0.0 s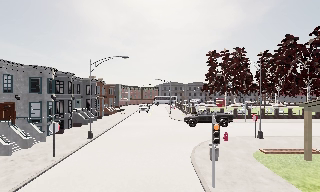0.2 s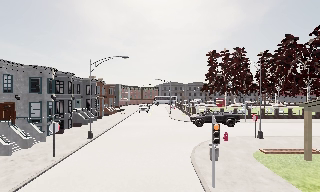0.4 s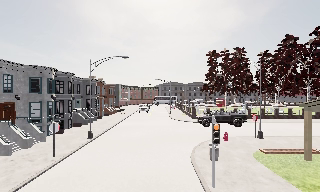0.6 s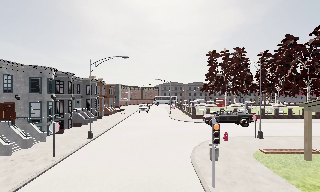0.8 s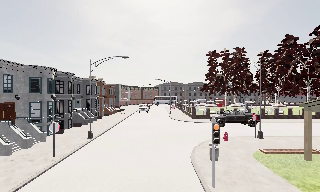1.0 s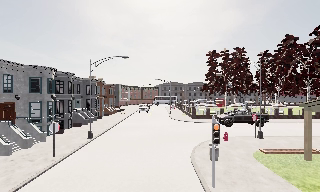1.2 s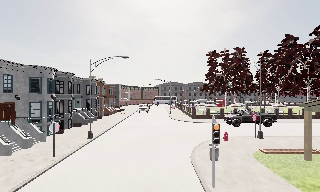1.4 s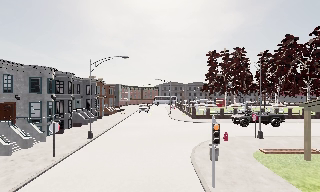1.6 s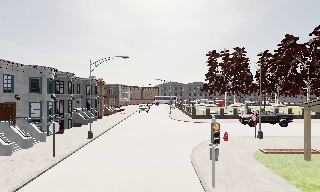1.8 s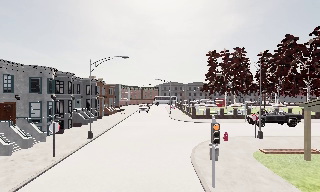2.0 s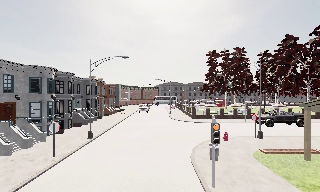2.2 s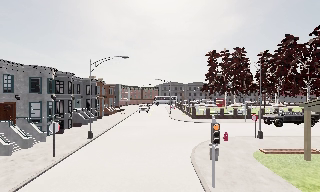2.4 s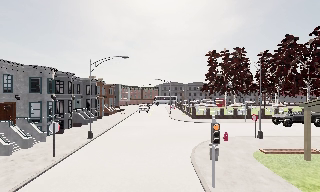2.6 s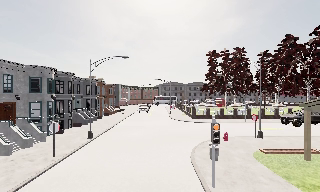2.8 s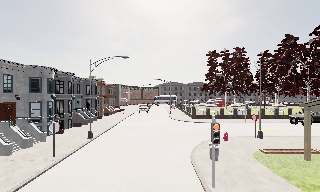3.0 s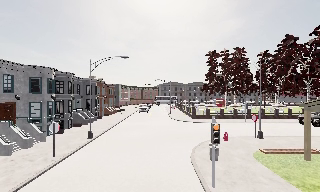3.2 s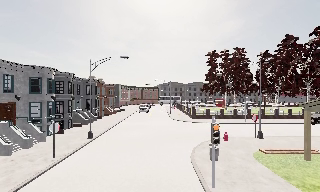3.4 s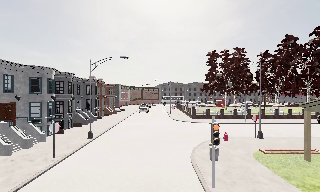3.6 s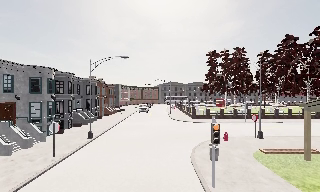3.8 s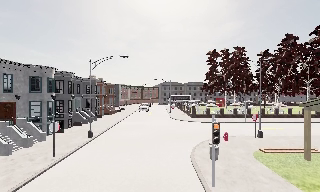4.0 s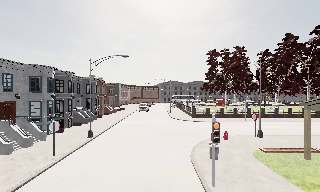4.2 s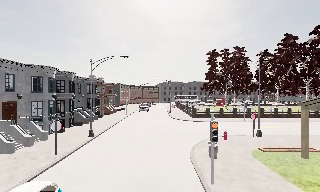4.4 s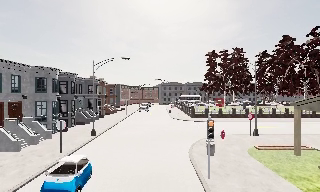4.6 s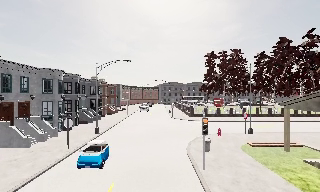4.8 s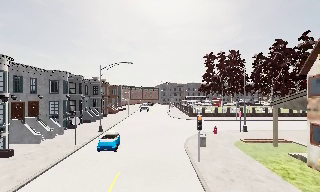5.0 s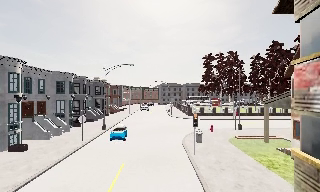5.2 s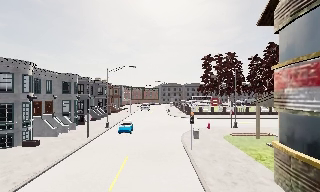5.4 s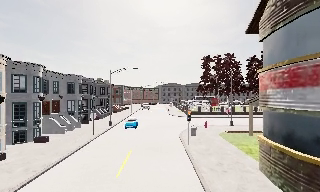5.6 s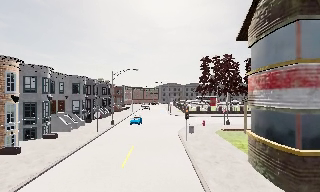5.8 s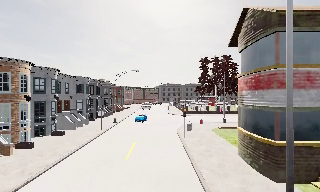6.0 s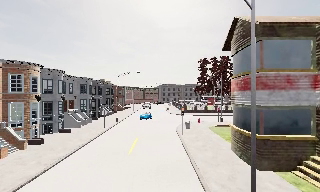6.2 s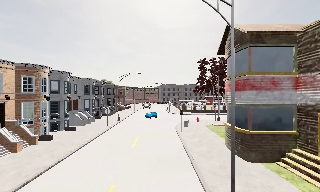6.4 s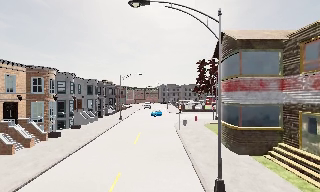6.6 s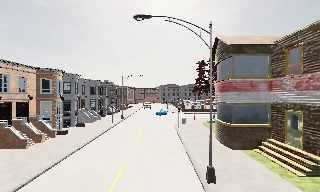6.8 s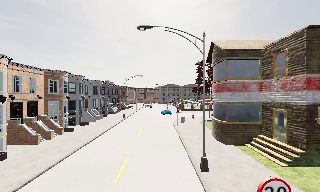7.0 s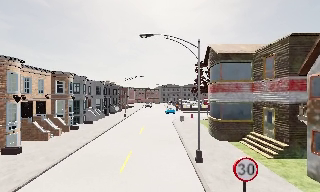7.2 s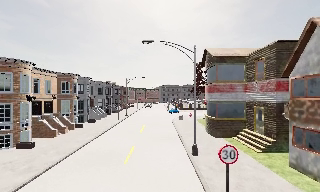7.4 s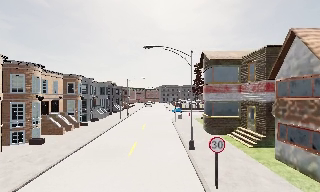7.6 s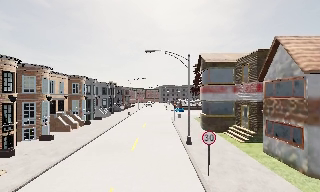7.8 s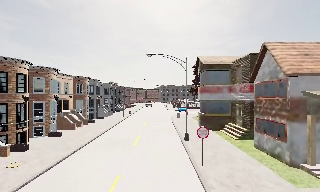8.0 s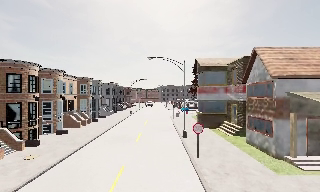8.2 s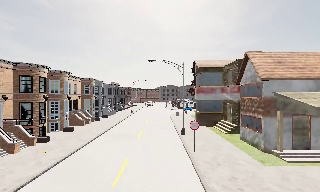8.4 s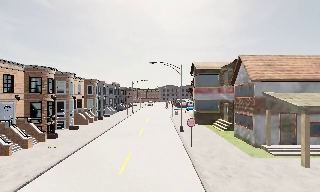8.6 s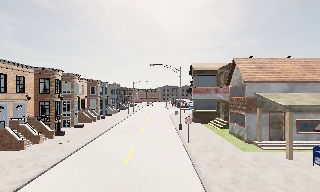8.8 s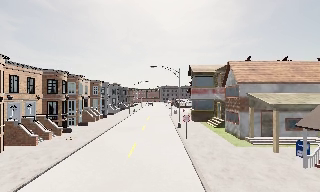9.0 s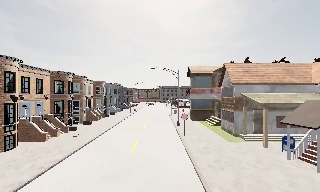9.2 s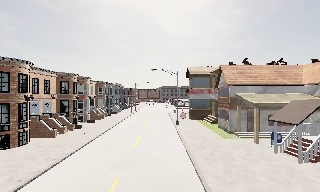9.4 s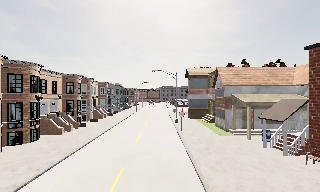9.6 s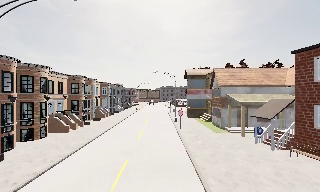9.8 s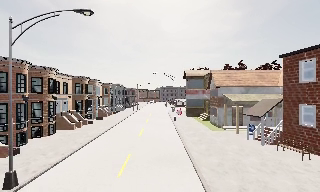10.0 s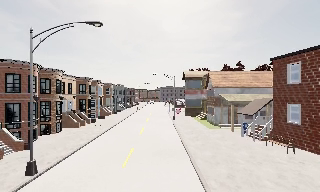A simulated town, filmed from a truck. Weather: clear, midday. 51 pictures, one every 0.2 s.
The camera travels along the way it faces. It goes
backward.
0.0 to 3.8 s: The camera keeps its place and its aim.
3.8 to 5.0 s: The camera travels backward, about 4 m, so what stands in front gets smaller. It gains speed.
5.0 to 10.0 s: The camera travels backward, about 30 m, so what stands in front gets smaller.
The film runs backward here.
